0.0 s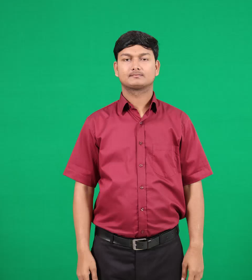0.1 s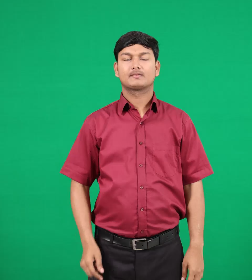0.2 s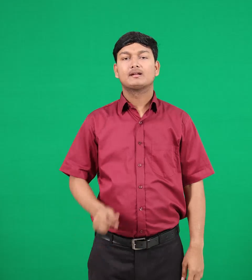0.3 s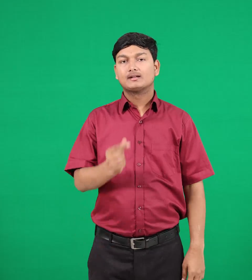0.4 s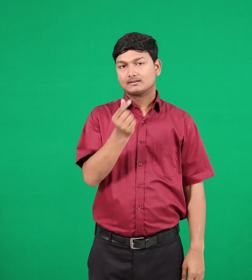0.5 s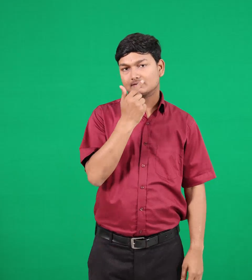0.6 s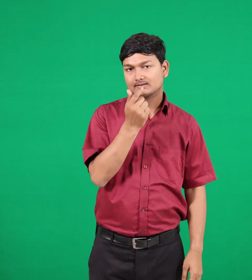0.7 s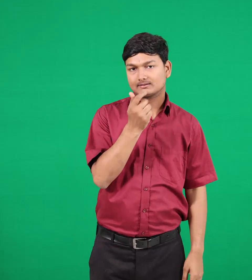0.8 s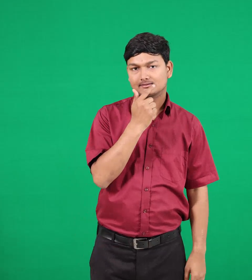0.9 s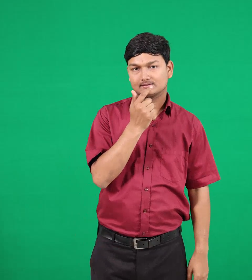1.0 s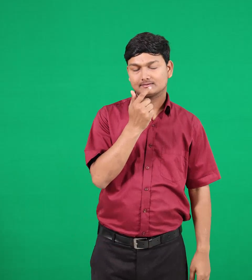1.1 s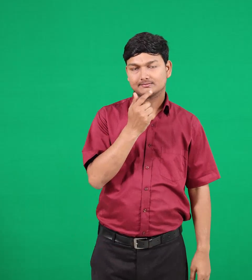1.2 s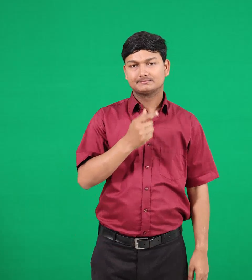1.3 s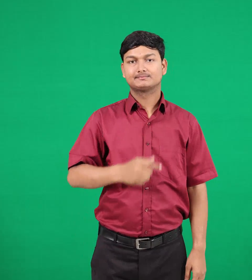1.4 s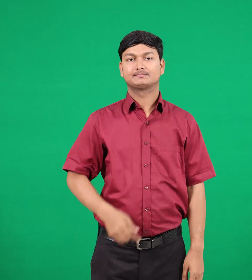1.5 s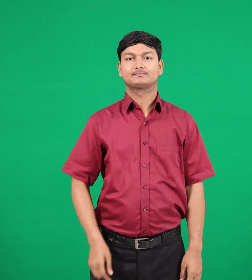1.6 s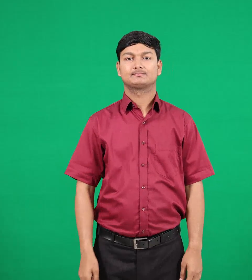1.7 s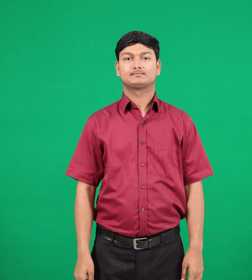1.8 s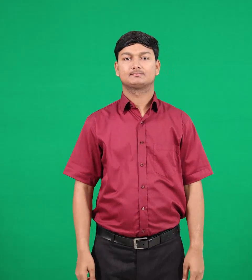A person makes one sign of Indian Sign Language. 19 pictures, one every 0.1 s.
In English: medicine
